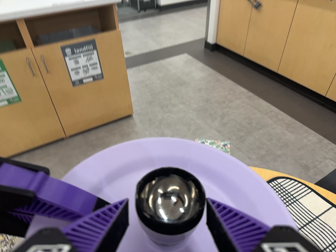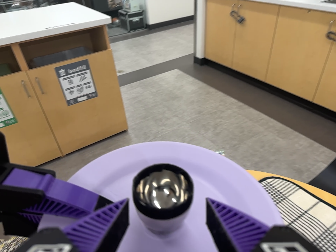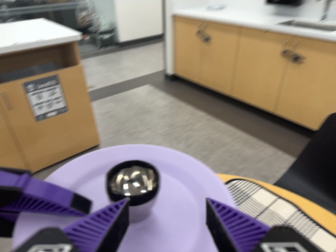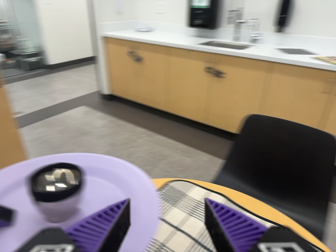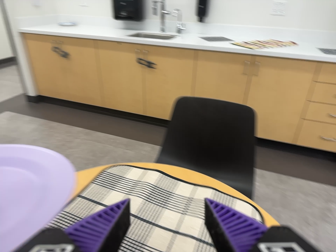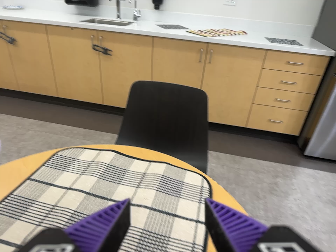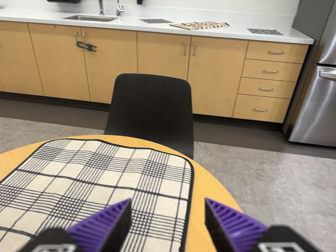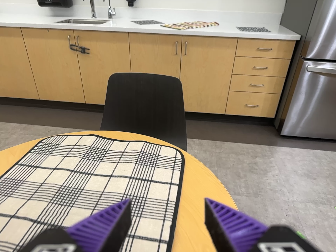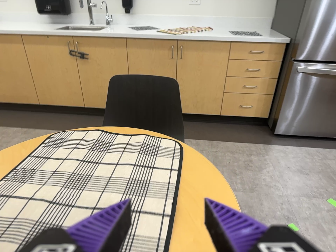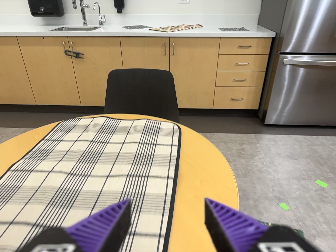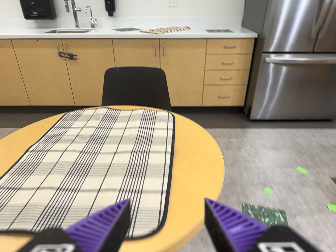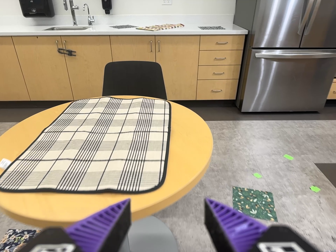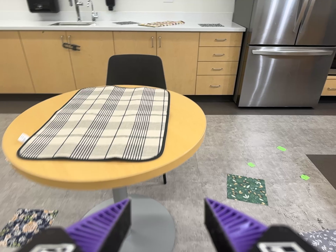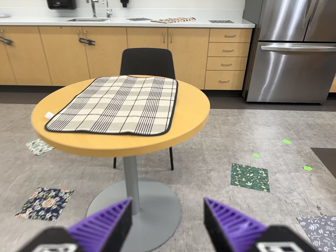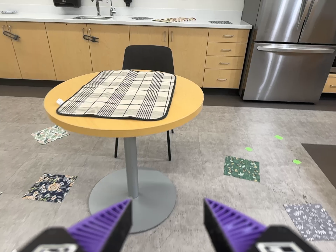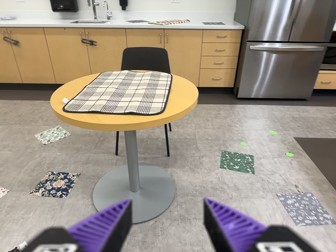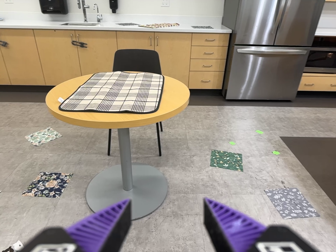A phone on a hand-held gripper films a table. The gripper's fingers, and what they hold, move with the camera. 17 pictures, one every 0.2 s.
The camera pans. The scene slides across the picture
to the left.
0.0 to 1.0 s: The camera pans to its right by about 45 degrees. It travels backward, toward the bottom of its view and to its right, about 22 cm. Its aim tips toward the top of its view by about 10 degrees. It rolls about its line of sight by about 20 degrees, and the scene rotates counterclockwise.
1.0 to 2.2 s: The camera travels backward and toward the bottom of its view, about 50 cm, so what stands in front gets smaller. It rolls about its line of sight by about 10 degrees, and the scene rotates counterclockwise.
2.2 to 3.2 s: The camera travels backward and toward the bottom of its view, about 50 cm, so what stands in front gets smaller.
The film runs backward here.
